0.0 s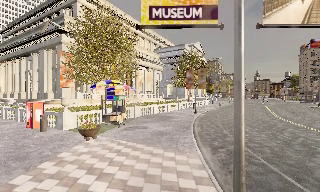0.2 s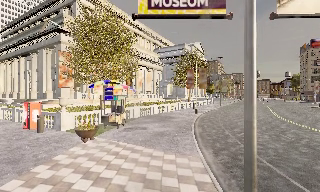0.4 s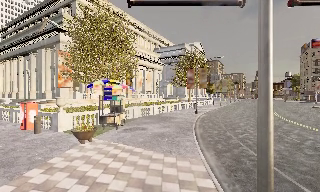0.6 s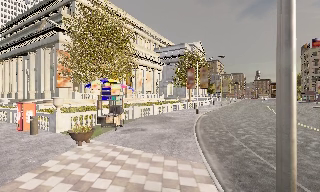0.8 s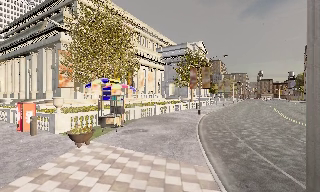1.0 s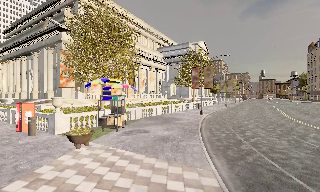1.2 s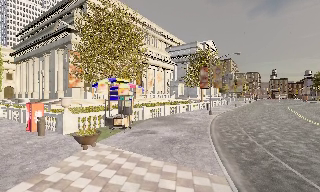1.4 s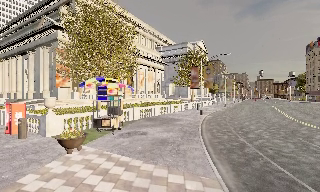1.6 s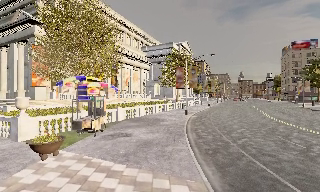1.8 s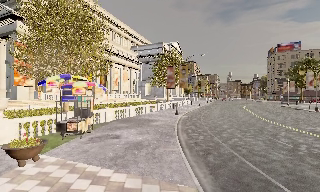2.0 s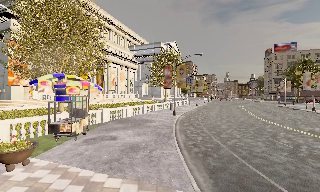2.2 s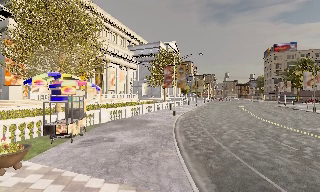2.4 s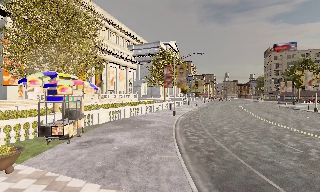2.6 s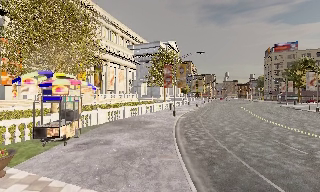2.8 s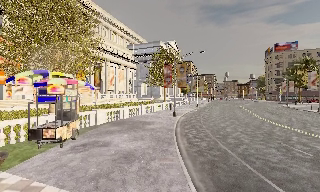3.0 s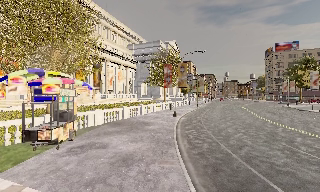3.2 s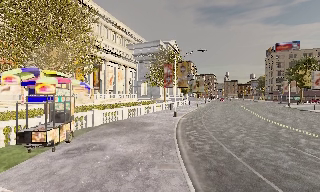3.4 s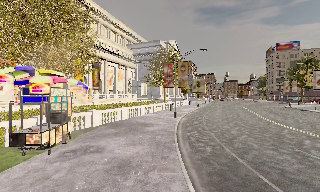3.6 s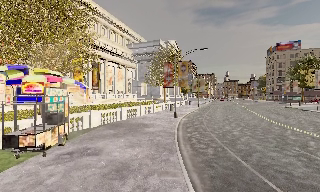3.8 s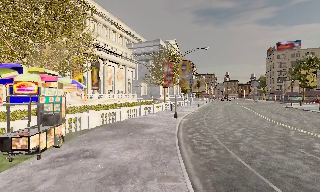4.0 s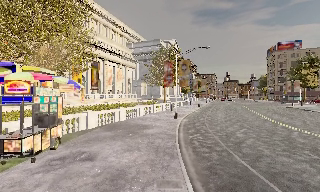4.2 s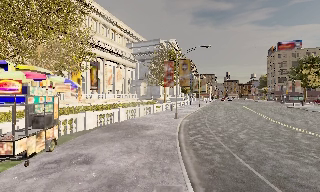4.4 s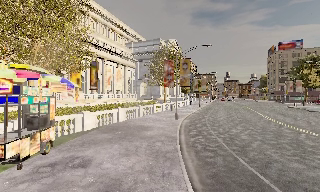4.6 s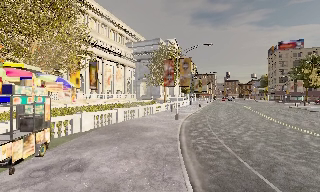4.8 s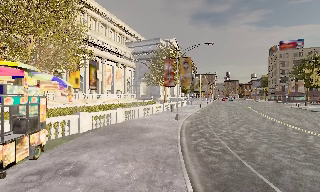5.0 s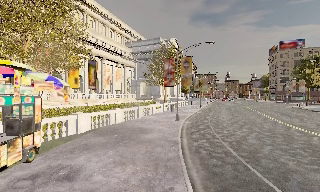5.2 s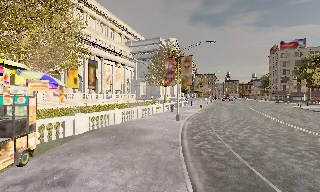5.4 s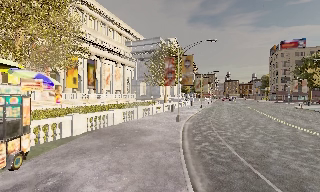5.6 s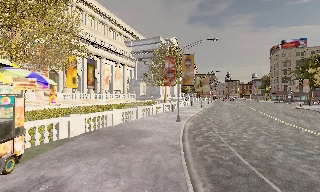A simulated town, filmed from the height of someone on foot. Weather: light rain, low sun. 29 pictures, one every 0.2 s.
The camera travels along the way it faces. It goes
forward.
0.0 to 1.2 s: The camera travels forward, about 1.5 m, so what stands in front looms larger.
1.2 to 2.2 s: The camera pans to its right, which is clockwise from overhead, by about 15 degrees. It travels forward, about 1.5 m, so what stands in front looms larger.
2.2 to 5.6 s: The camera travels forward, about 5 m, so what stands in front looms larger.
The film runs forward here.
